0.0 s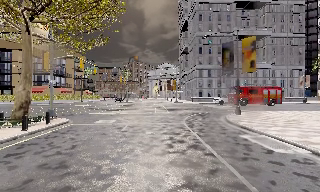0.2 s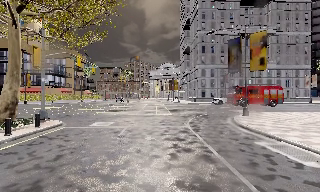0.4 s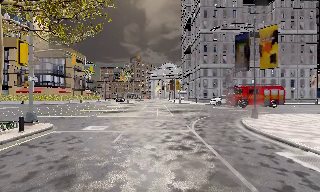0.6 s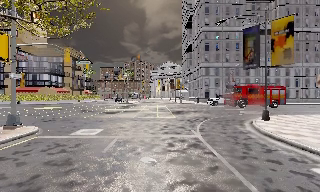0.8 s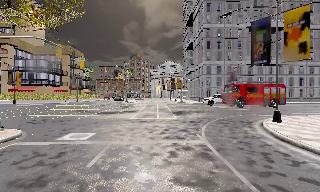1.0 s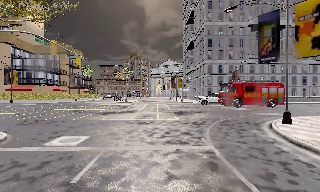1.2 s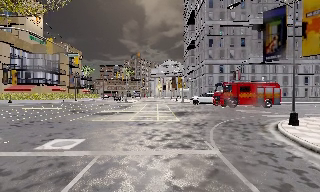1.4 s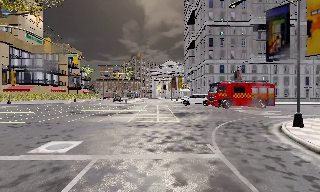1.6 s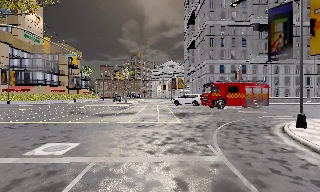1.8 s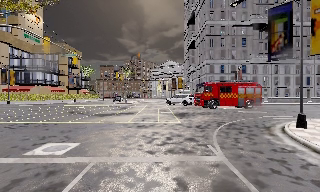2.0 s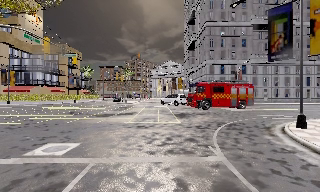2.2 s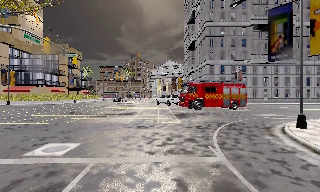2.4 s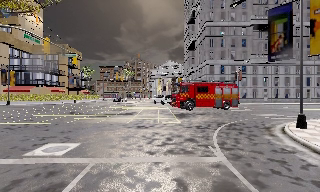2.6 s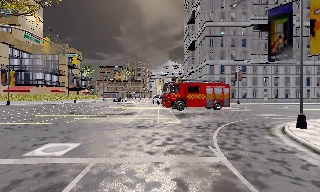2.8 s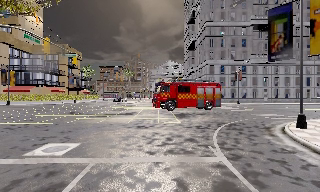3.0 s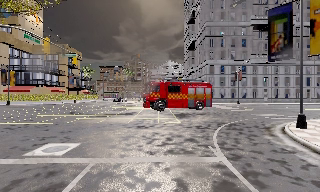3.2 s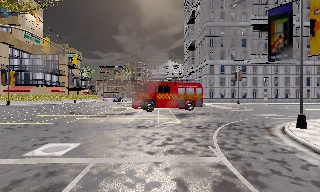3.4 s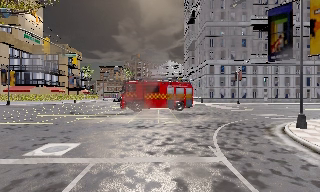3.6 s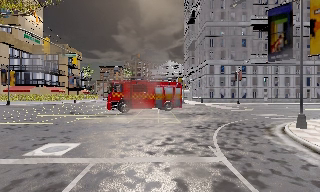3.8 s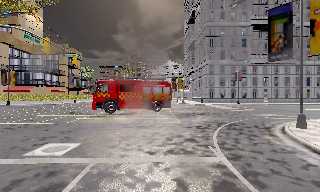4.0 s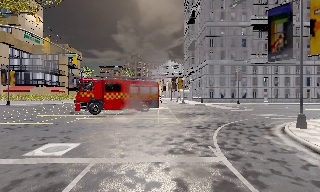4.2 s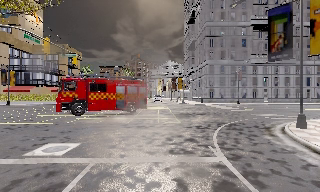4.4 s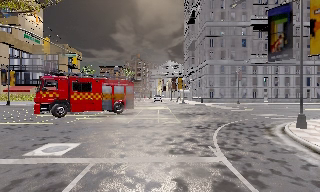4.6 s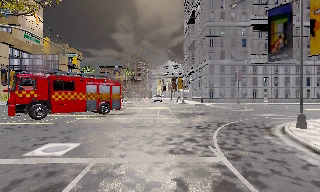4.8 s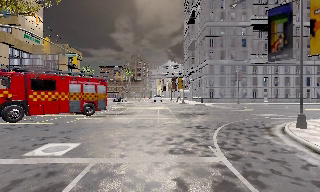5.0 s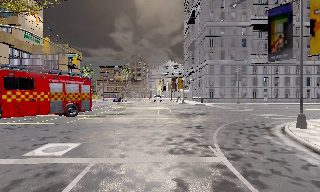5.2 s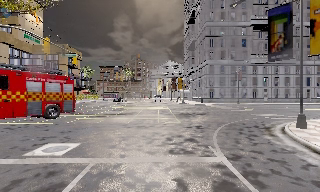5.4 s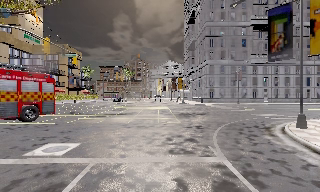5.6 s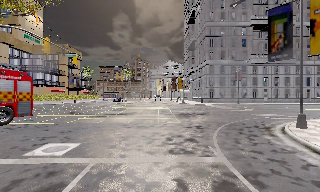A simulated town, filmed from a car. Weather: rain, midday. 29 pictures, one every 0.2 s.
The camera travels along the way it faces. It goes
forward.
0.0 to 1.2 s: The camera travels forward, about 5 m, so what stands in front looms larger. It loses speed.
1.2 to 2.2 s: The camera shifts only a little, or ends up much as it began.
2.2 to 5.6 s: The camera keeps its place and its aim.
The film runs forward here.
